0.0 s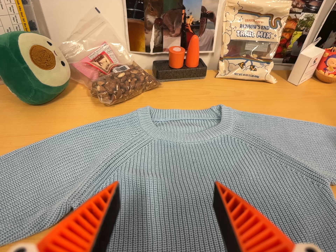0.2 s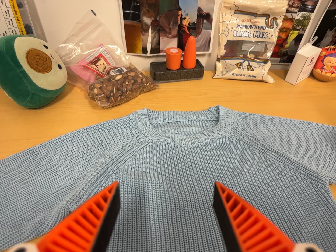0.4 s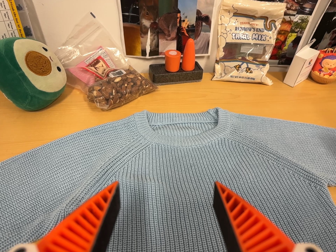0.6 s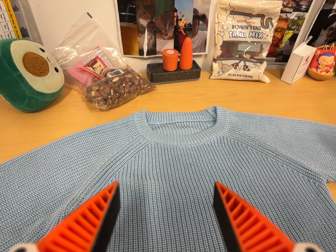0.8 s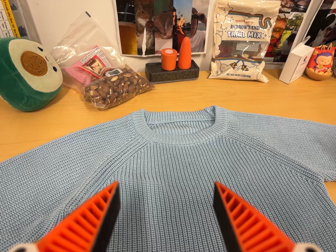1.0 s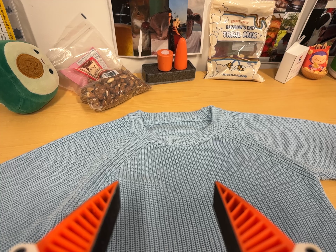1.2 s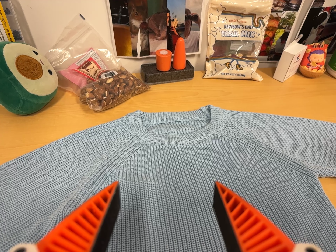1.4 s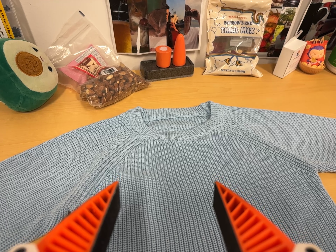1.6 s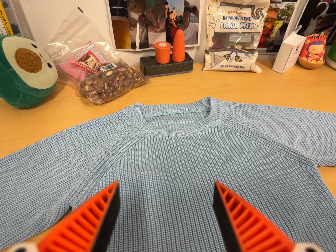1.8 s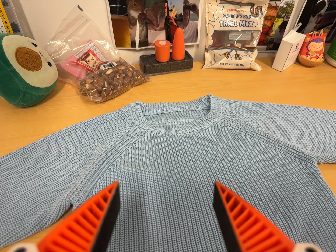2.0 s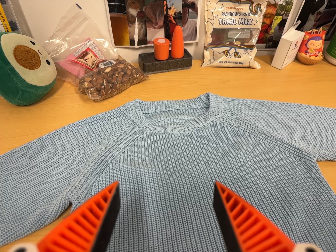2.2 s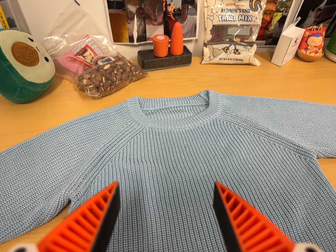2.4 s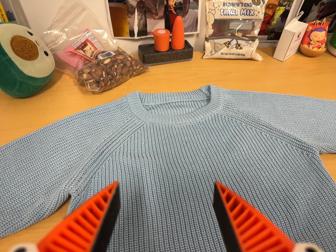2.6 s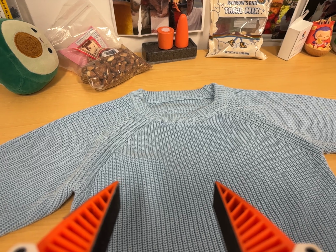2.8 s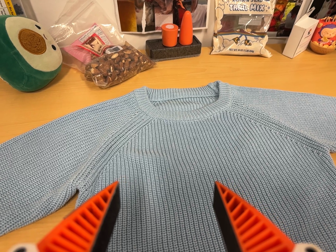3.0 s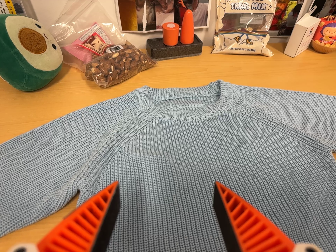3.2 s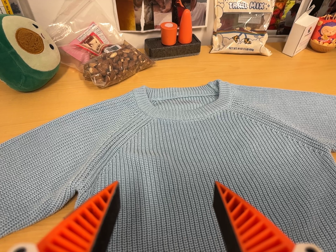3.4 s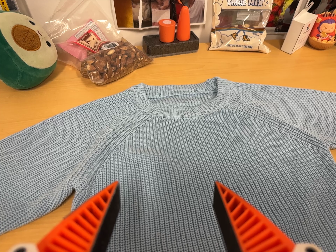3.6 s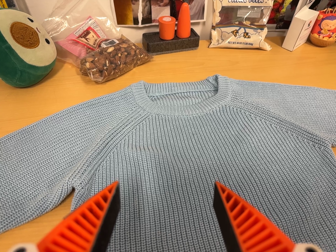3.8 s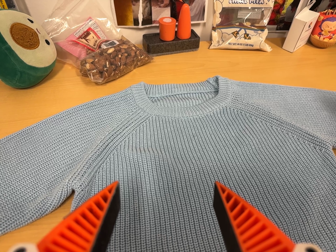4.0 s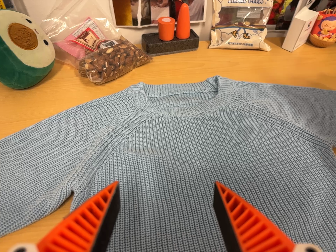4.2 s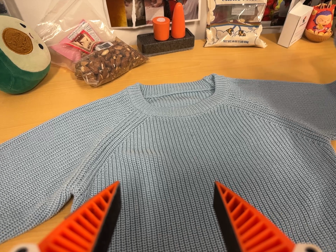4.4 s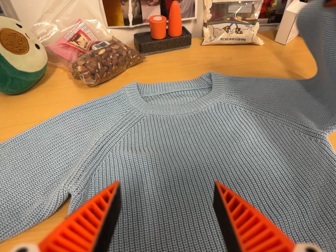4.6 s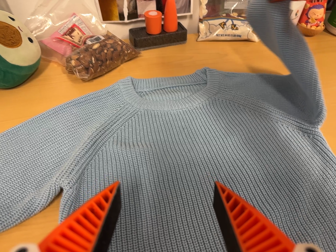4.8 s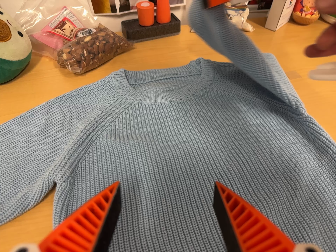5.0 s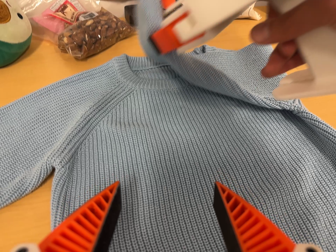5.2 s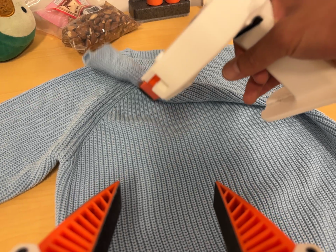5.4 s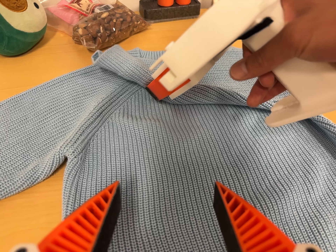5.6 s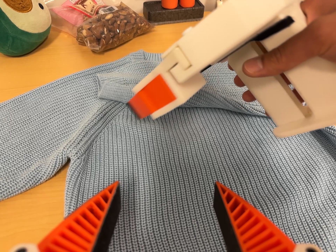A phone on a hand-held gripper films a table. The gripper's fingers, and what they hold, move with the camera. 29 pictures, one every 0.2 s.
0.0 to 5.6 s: The camera's aim tips toward the bottom of its view by about 10 degrees, and the scene shifts upward.
The film runs forward here.
